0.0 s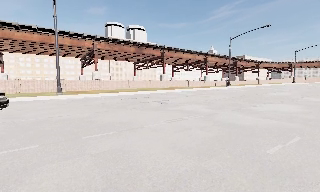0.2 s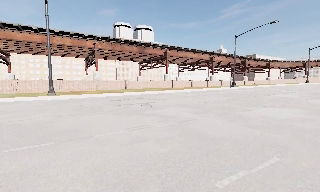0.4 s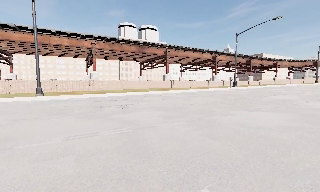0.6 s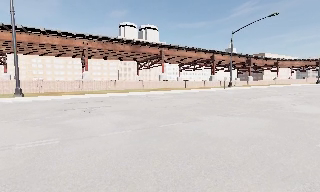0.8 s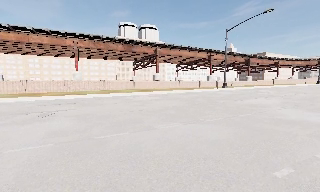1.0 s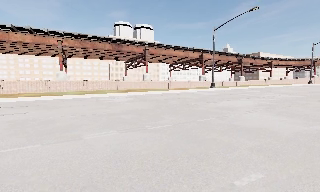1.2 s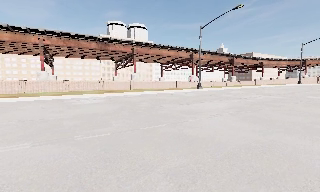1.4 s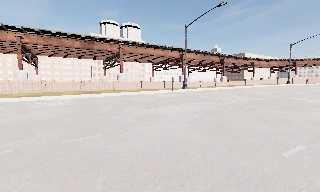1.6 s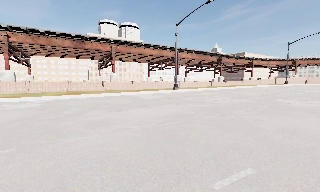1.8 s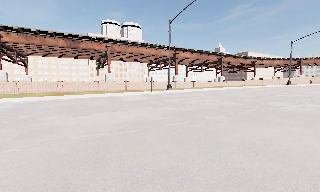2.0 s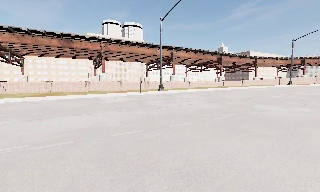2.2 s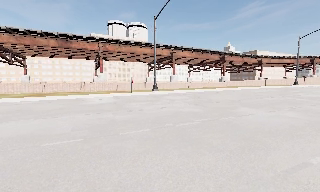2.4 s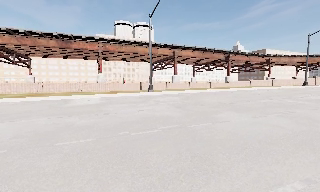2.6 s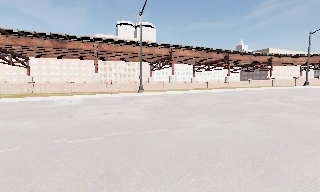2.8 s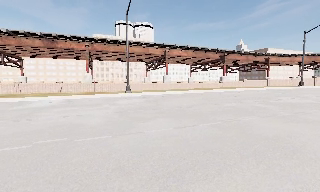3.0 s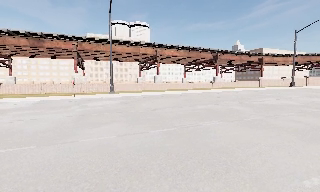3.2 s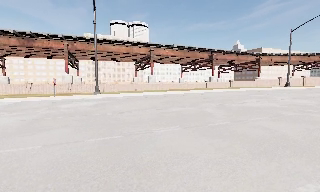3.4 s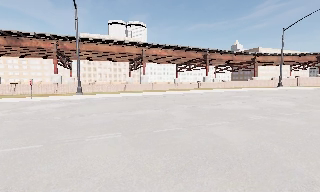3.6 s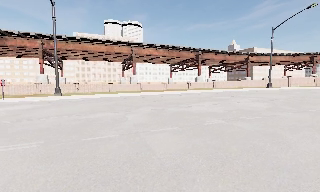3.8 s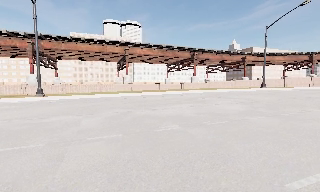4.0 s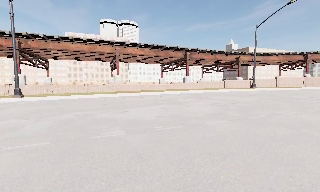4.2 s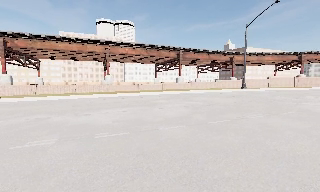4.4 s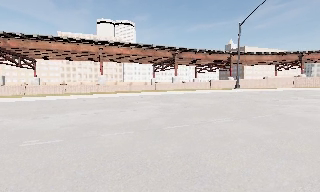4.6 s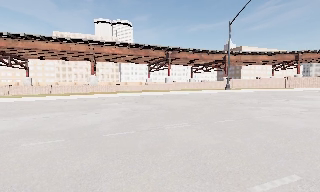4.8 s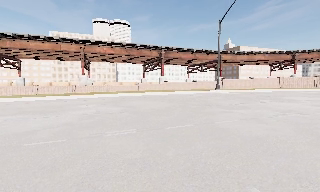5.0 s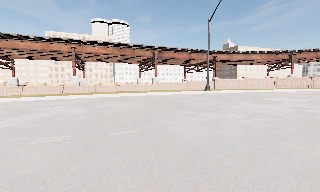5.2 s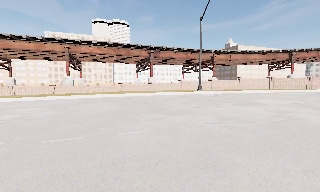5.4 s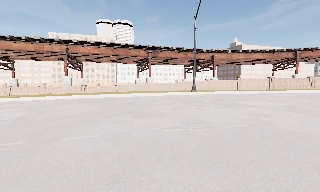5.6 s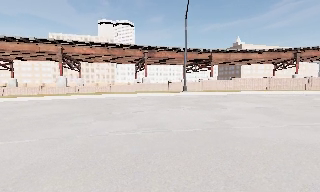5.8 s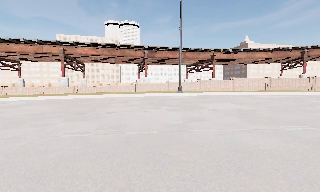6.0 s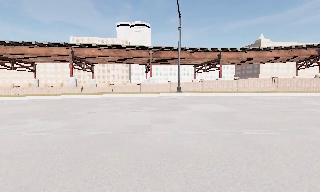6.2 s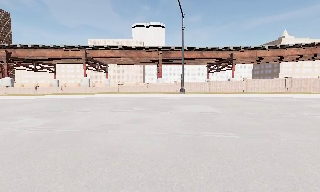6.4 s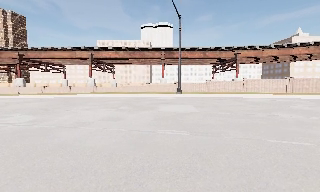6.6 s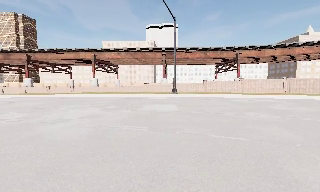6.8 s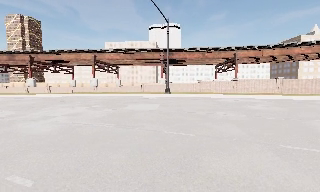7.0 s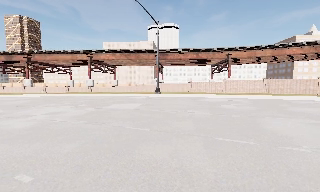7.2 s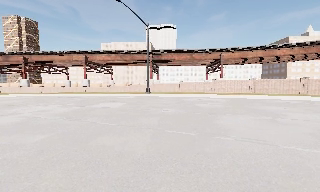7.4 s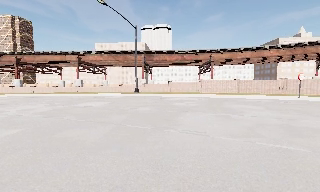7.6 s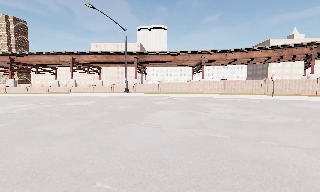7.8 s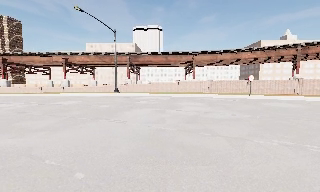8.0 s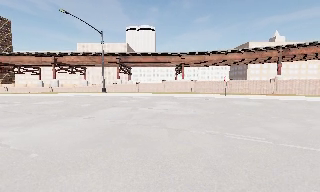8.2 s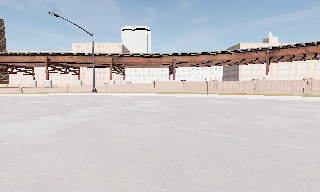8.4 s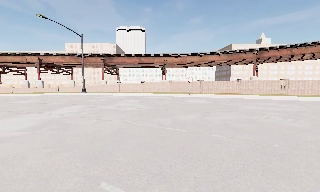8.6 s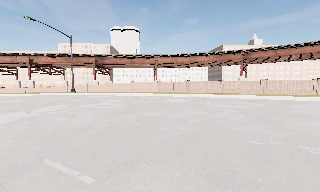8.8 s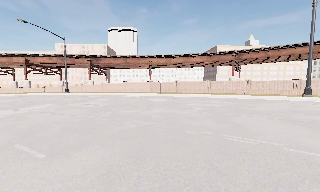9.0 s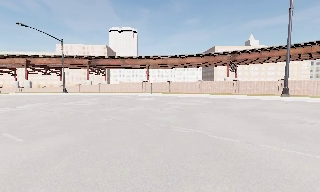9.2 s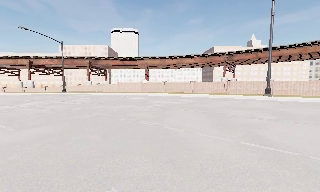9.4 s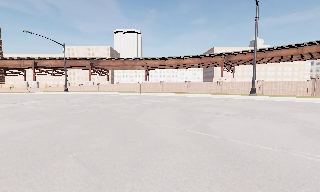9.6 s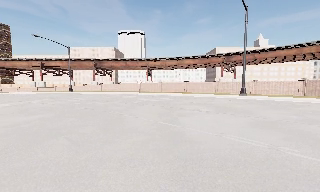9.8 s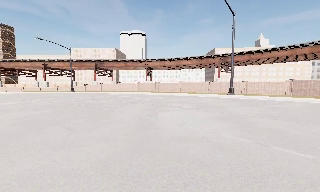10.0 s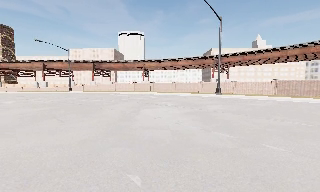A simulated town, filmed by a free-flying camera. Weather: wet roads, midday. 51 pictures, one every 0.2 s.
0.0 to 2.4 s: The camera pans to its left, which is counterclockwise from overhead, by about 10 degrees. It travels to its right and forward, about 25 m, so close, fixed things drift to the left.
2.4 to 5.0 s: The camera travels to its right, about 25 m, so close, fixed things drift to the left.
5.0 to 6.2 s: The camera pans to its left, which is counterclockwise from overhead, by about 15 degrees. It travels to its right, about 11 m, so close, fixed things drift to the left.
6.2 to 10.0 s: The camera travels to its right and backward, about 30 m, so close, fixed things drift to the left.
The film runs forward here.
